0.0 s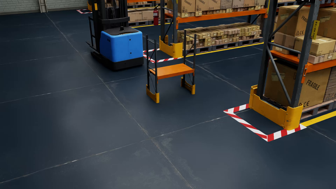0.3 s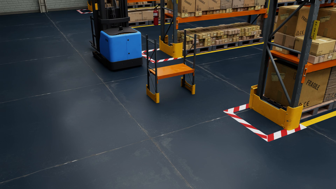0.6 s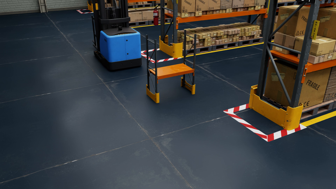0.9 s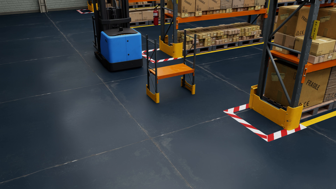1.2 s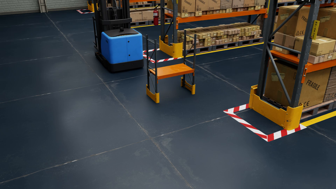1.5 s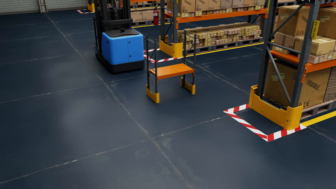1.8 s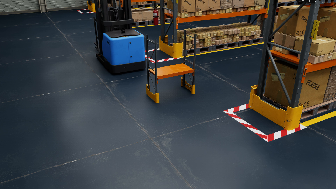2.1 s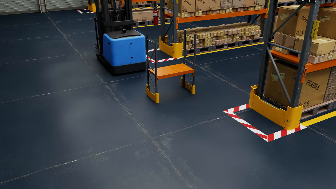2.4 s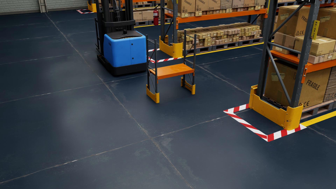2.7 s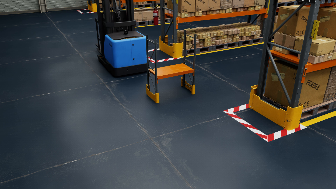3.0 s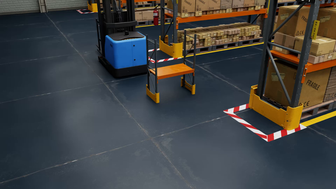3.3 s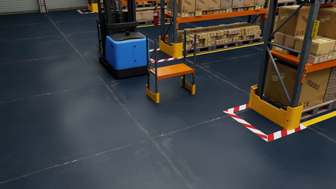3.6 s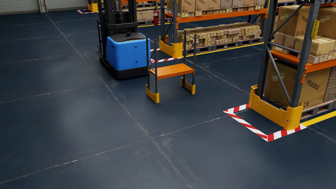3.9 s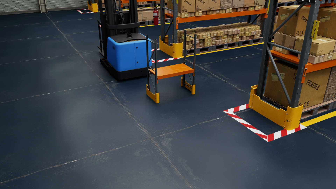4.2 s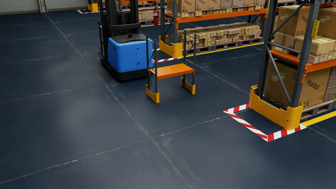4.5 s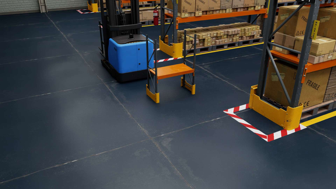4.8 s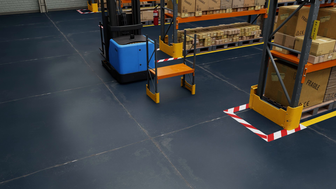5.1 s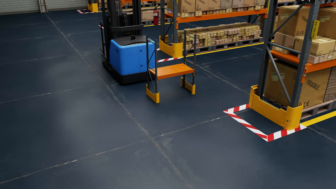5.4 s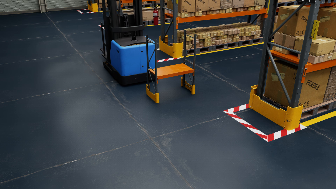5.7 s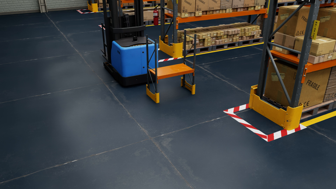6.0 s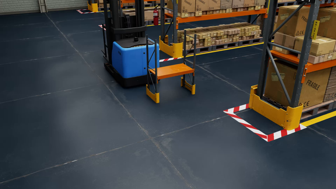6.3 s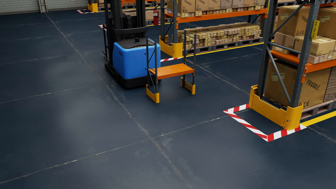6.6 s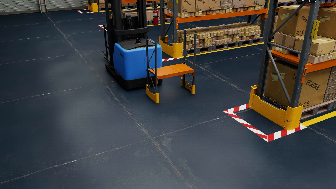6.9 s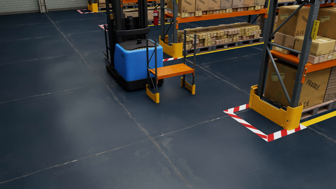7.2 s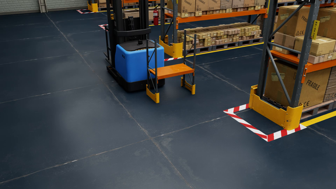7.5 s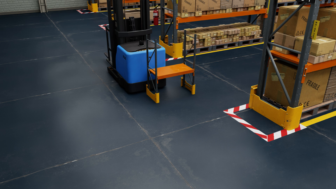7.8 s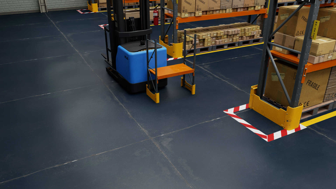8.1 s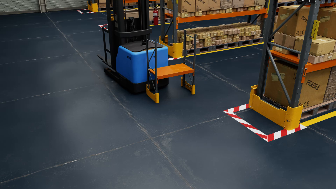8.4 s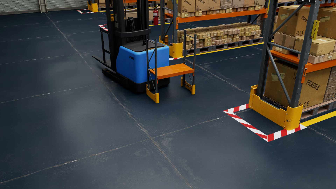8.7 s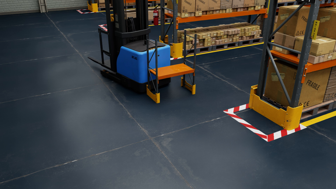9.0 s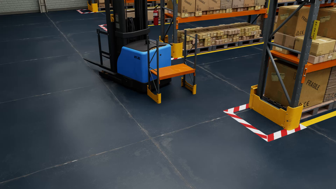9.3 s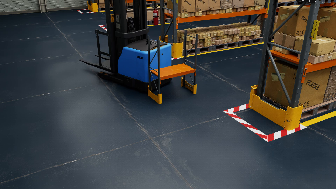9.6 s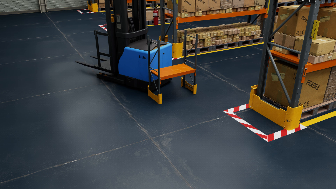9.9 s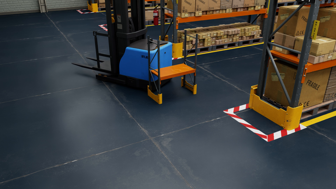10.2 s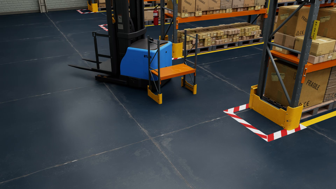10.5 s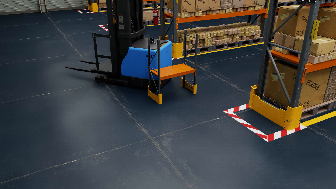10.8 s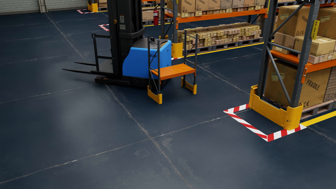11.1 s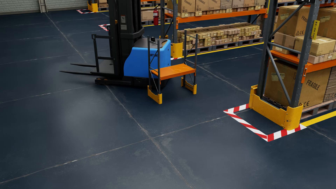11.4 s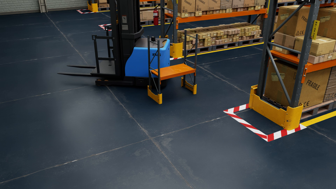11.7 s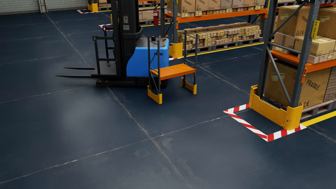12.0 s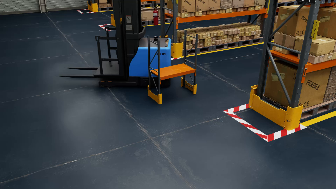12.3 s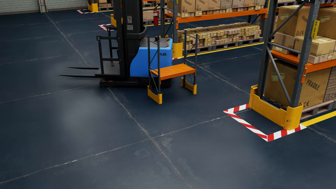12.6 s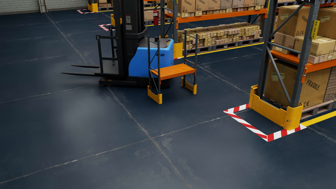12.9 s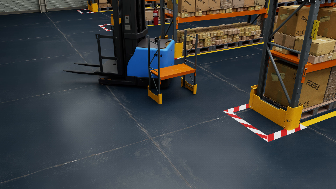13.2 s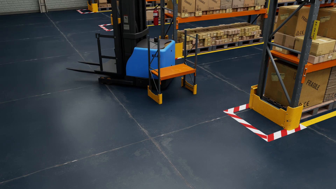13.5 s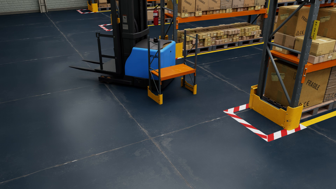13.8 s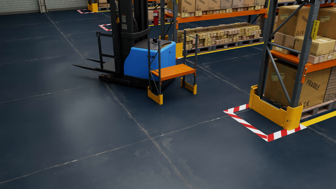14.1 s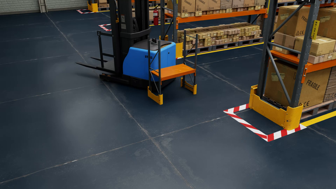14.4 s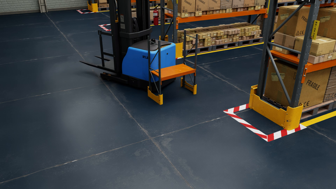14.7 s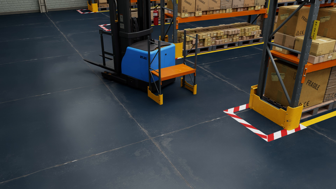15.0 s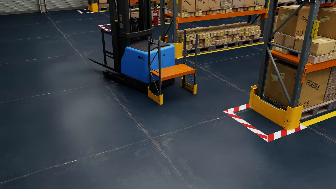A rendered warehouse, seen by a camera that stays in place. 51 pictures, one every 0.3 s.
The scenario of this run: A forklift runs into an object in its way.
